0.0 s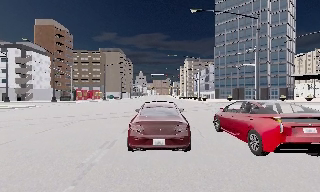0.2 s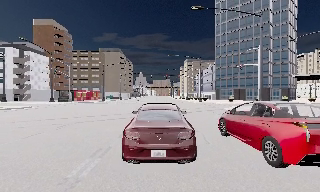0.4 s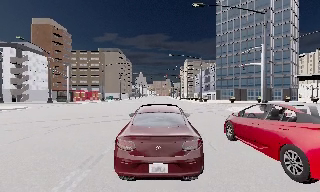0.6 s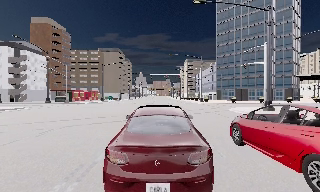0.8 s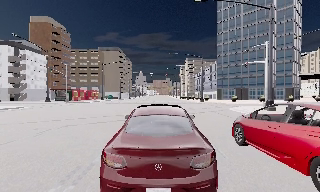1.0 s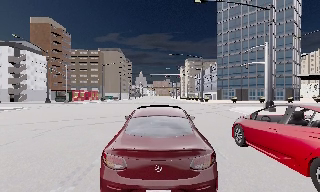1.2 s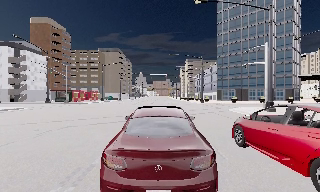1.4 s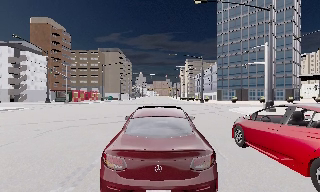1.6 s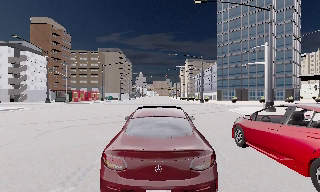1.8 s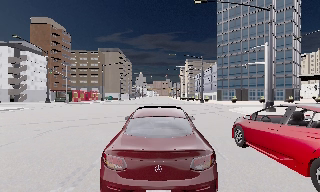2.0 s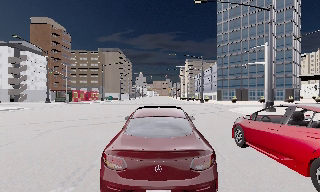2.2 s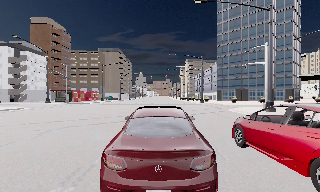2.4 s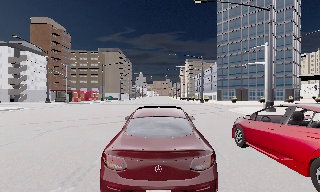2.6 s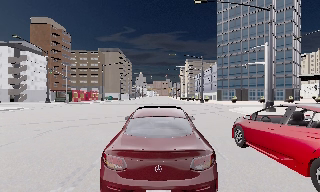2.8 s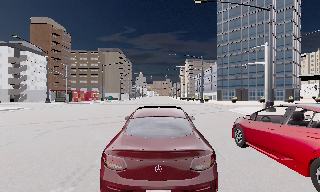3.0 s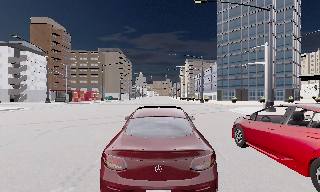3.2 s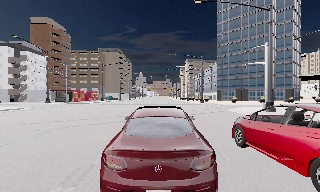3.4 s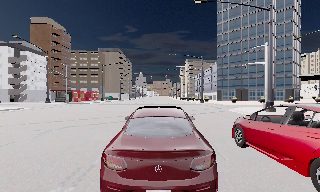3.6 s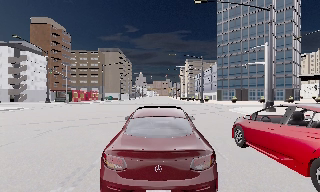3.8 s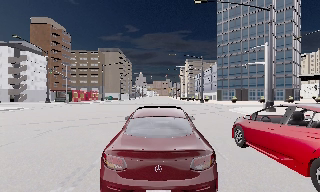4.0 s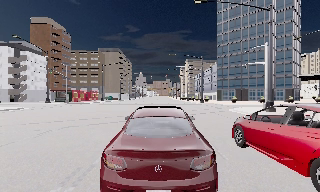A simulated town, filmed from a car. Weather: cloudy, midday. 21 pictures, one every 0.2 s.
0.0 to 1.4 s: The camera travels forward, about 2 m, so what stands in front looms larger. It loses speed.
1.4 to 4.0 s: The camera keeps its place and its aim.
The film runs forward here.
